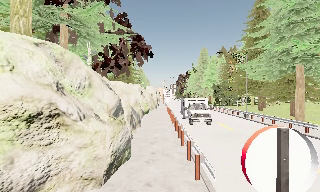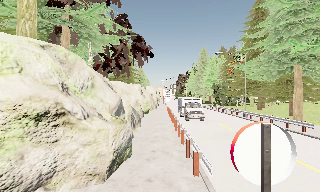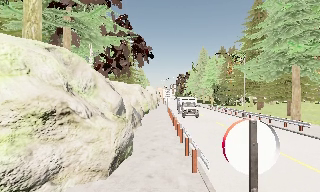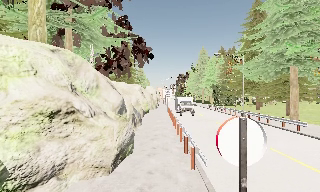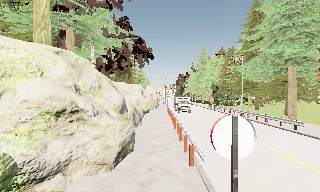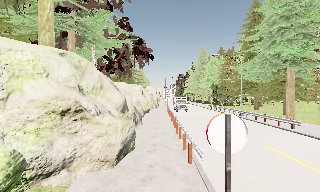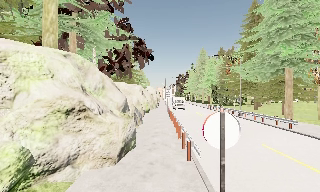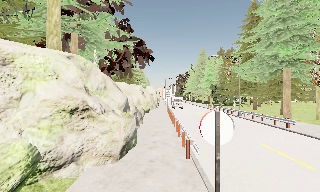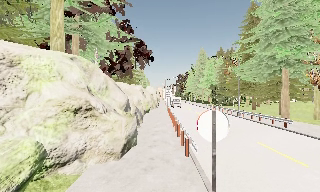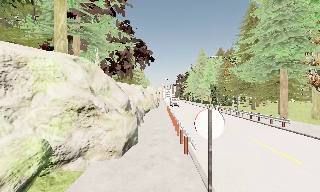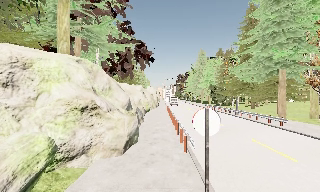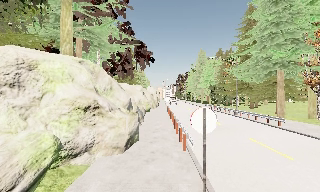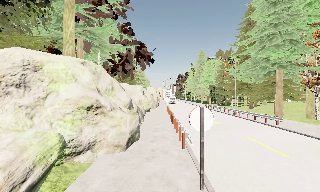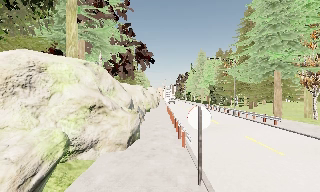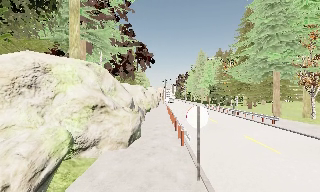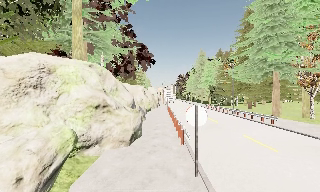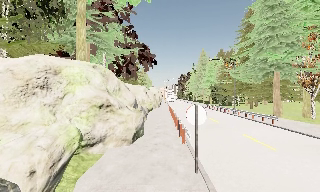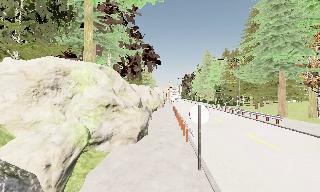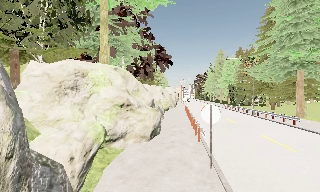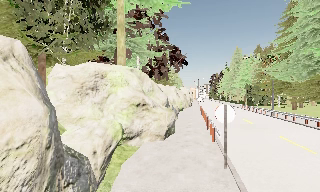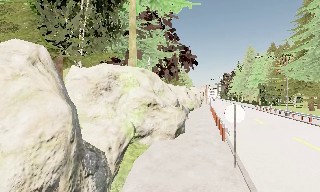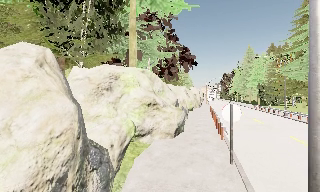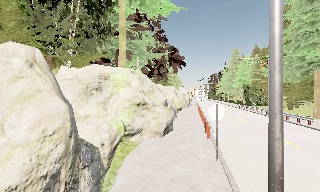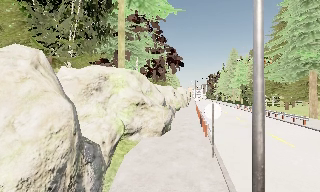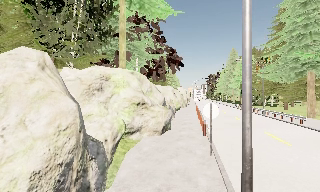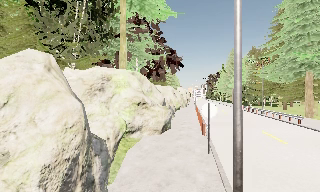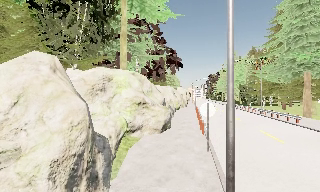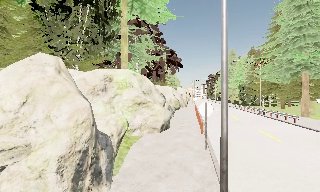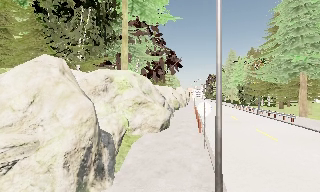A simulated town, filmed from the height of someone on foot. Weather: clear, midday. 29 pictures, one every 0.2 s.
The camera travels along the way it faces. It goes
backward.
0.0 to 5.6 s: The scene slides to the right, as the camera pans about 10 degrees to its left. It travels backward, about 7 m, so what stands in front gets smaller.
The film runs backward here.
